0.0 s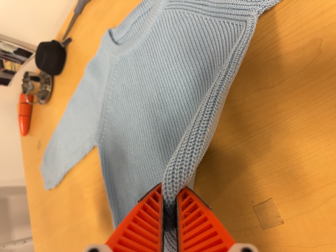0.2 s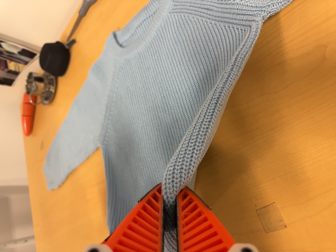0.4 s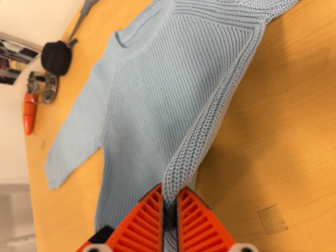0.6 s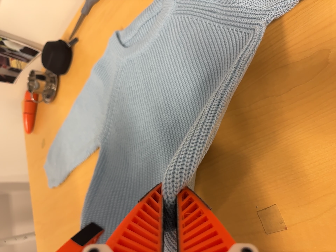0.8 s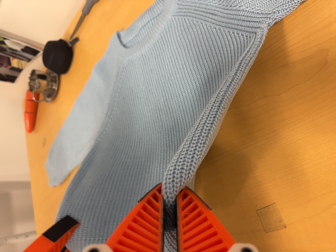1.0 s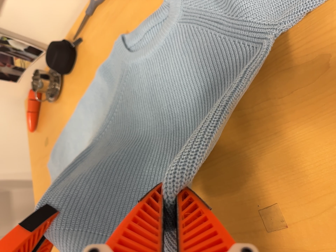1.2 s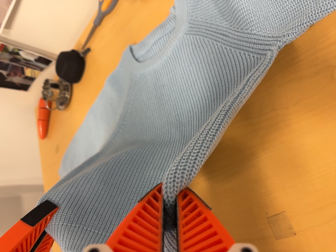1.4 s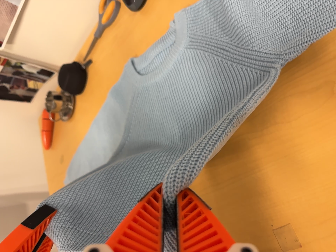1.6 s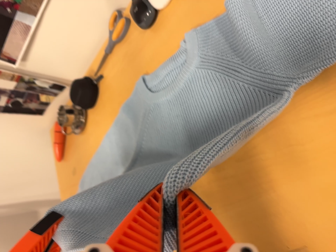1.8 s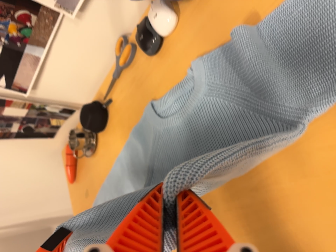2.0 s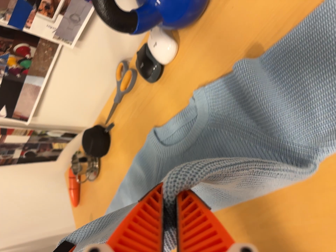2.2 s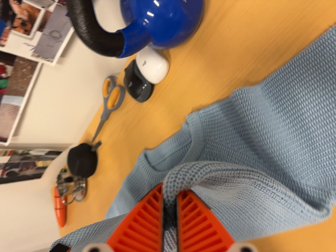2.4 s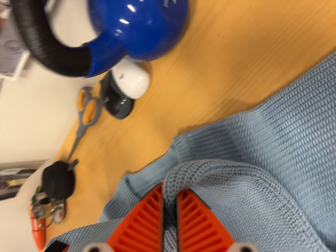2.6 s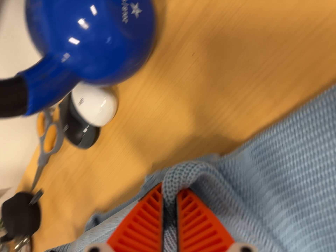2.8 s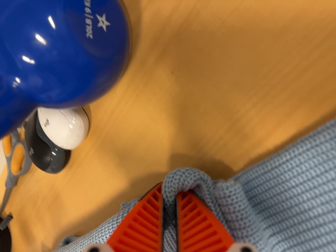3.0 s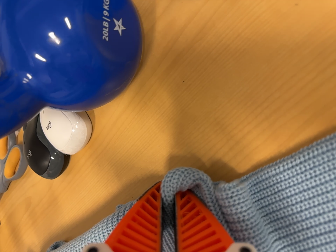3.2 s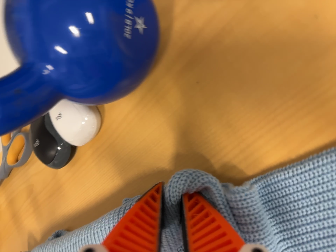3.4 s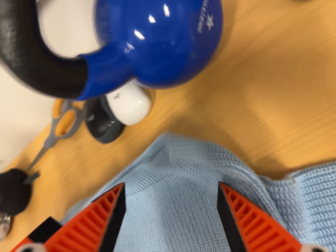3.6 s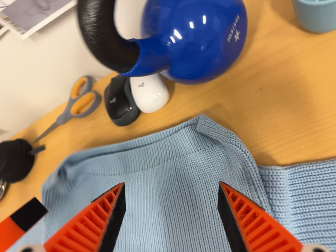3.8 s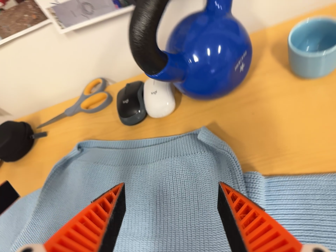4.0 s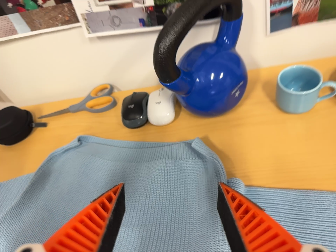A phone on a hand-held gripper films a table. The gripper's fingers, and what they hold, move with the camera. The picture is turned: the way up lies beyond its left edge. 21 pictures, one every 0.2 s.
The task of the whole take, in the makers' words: fold up.
0.0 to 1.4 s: The camera travels toward the top of its view, about 6 cm, so close, fixed things drift downward.
1.4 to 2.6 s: The camera travels toward the top of its view and forward, about 28 cm, so close, fixed things drift downward. It rolls about its line of sight by about 10 degrees, and the scene rotates counterclockwise.
2.6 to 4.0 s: The camera pans to its right by about 10 degrees. It travels backward, to its left and toward the bottom of its view, about 24 cm, so what stands in front gets smaller. Its aim tips toward the top of its view by about 20 degrees. It rolls about its line of sight by about 45 degrees, and the scene rotates clockwise.
The film runs forward here.
